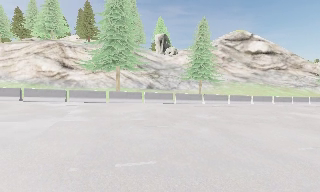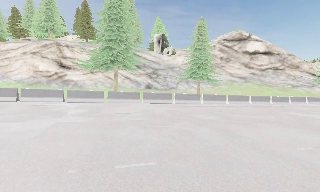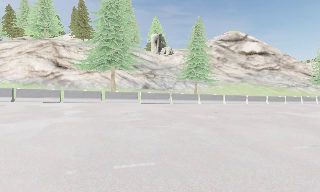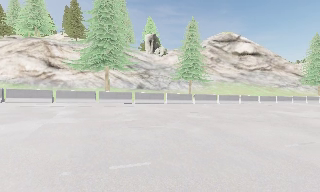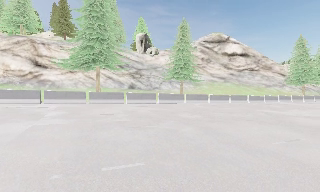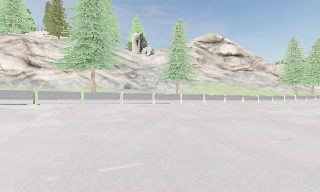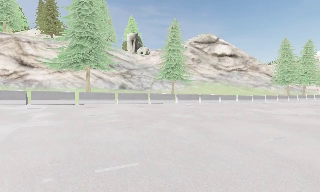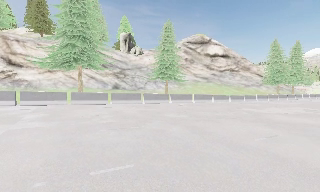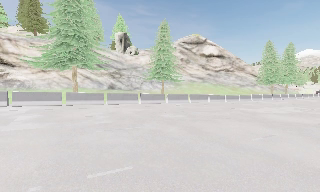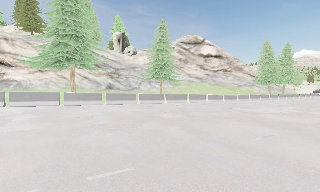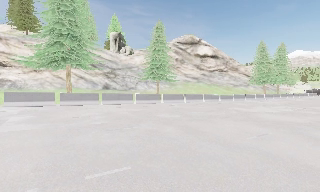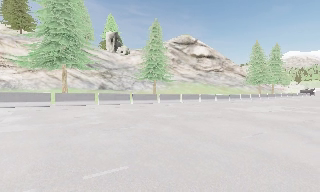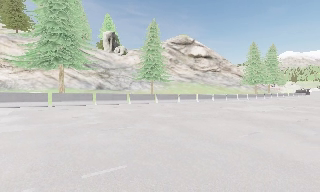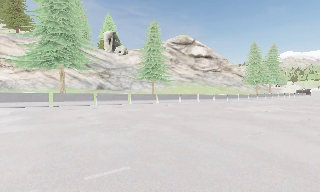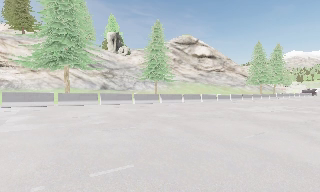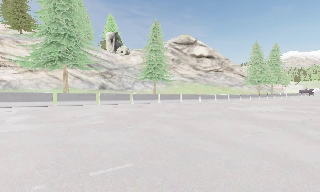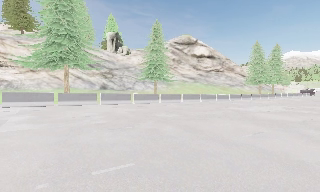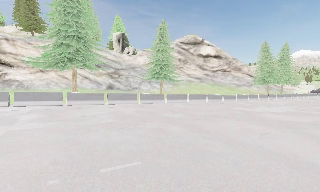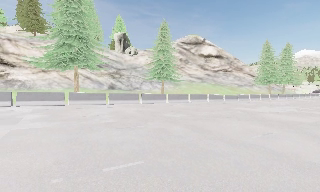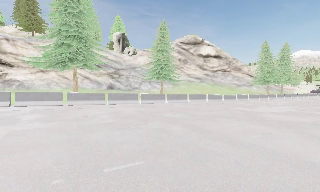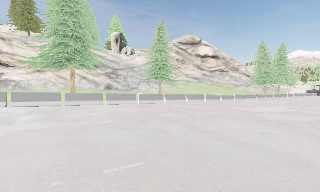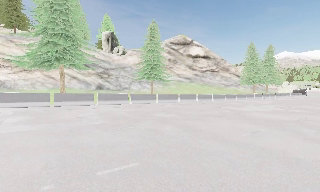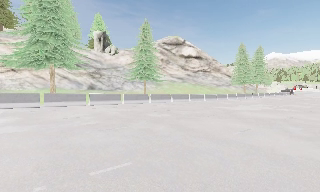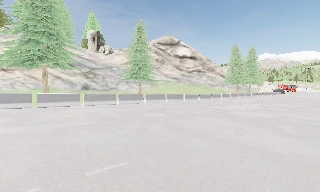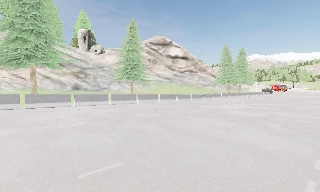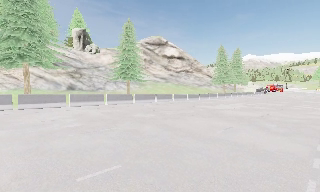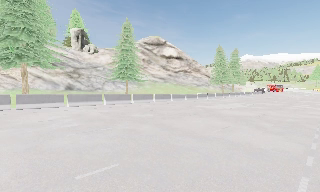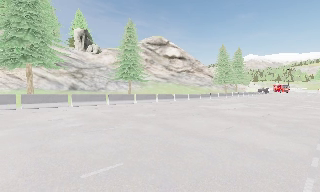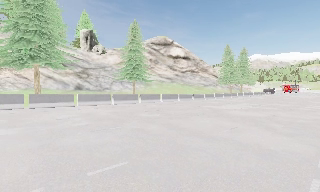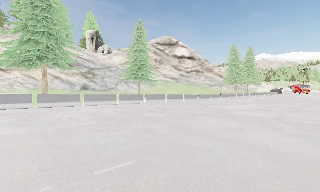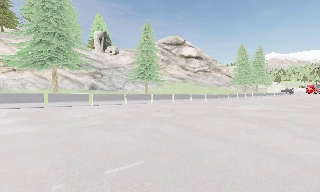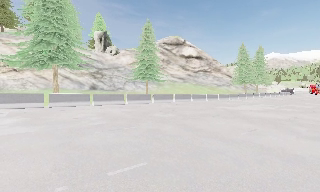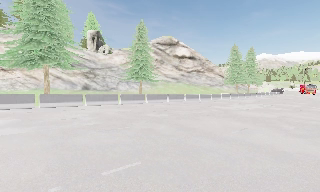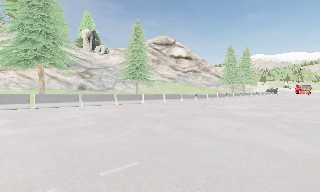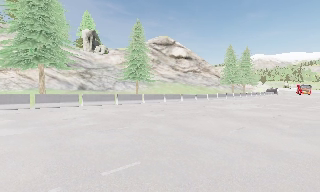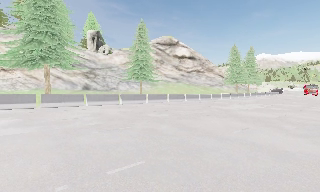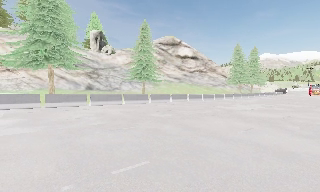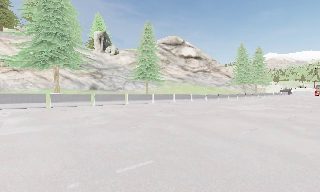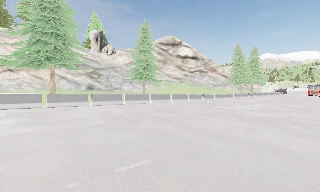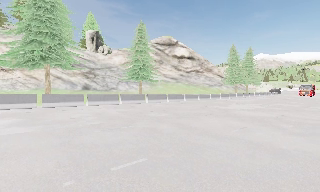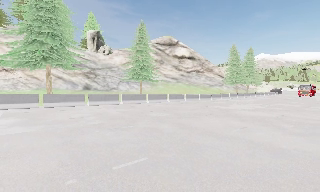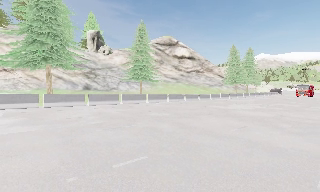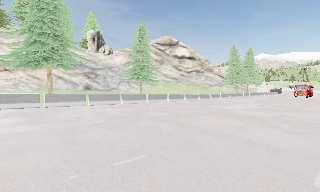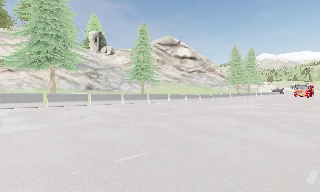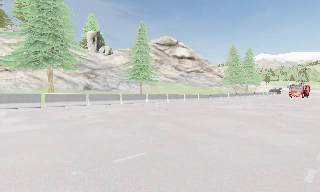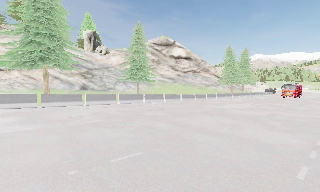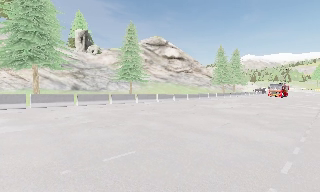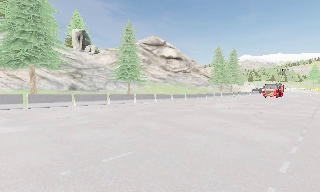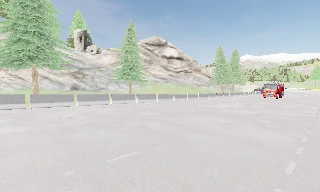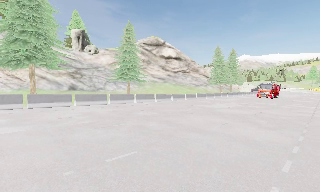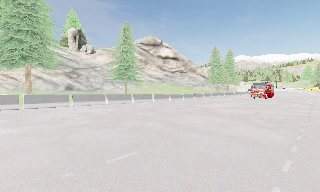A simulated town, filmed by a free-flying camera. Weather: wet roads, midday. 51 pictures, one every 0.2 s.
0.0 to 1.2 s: The camera pans to its right, which is clockwise from overhead, by about 10 degrees.
1.2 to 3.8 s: The camera shifts only a little, or ends up much as it began.
3.8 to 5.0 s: The camera swings to its right by about 10 degrees, and the scene slides to the left.
5.0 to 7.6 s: The camera shifts only a little, or ends up much as it began.
7.6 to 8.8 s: The camera travels backward, about 0.5 m, so what stands in front gets smaller.
8.8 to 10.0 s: The camera shifts only a little, or ends up much as it began.
The film runs forward here.
